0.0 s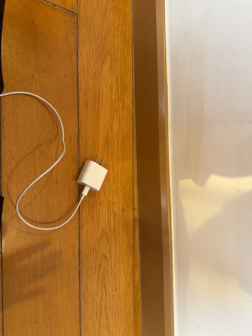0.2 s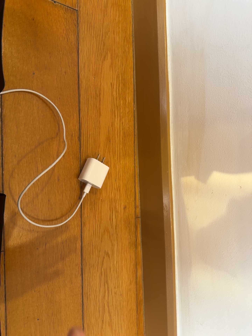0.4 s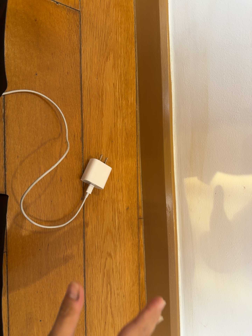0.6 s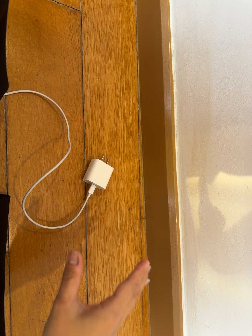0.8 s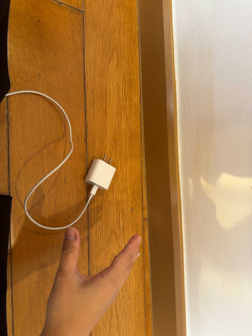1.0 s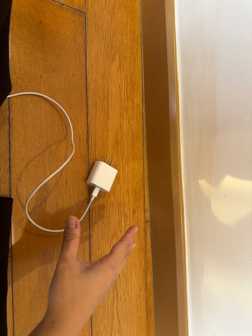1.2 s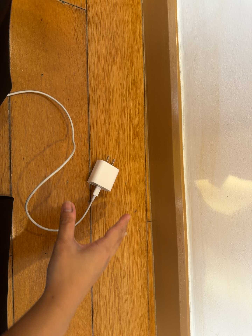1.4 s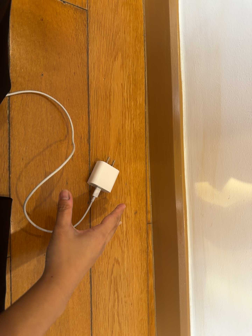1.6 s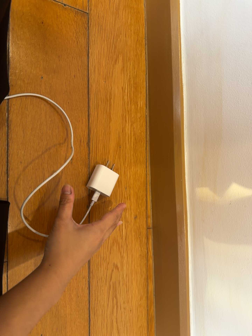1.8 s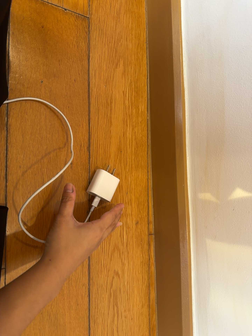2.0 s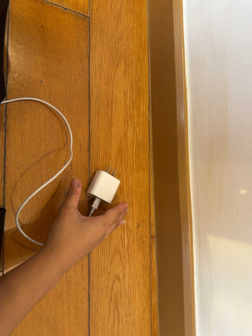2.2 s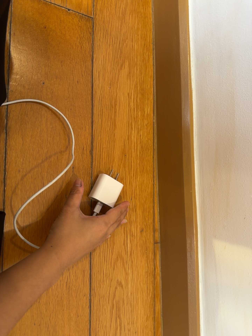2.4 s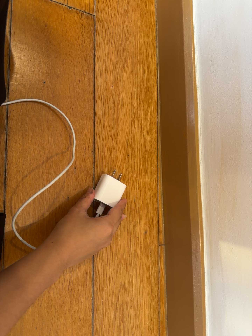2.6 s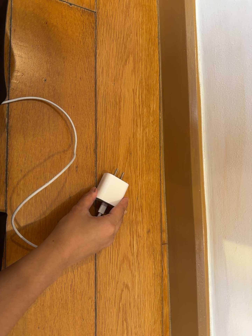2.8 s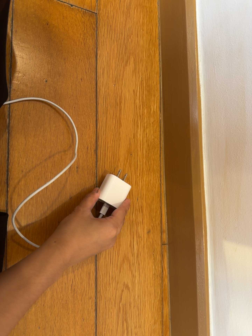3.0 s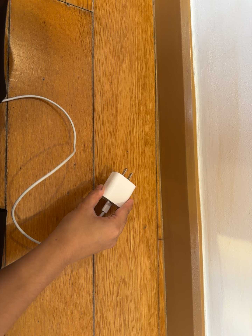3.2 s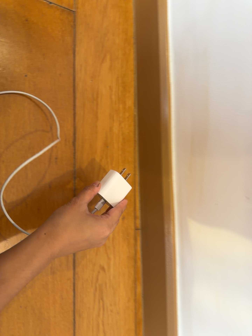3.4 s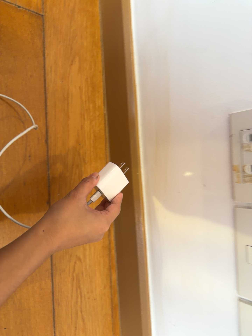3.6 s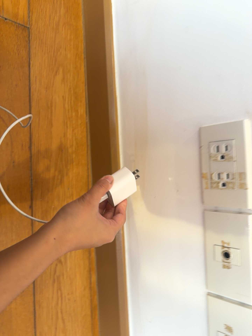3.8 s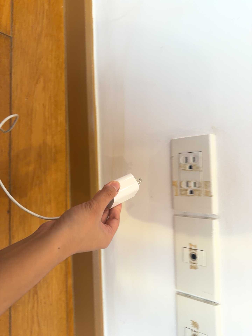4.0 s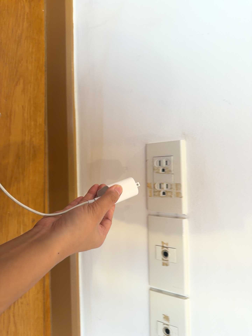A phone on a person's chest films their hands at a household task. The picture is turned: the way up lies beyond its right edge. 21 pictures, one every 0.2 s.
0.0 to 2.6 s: The camera travels forward, about 6 cm, so what stands in front looms larger.
2.6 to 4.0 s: The camera pans to its right by about 25 degrees. It travels backward, about 14 cm, so what stands in front gets smaller.
The film runs forward here.
